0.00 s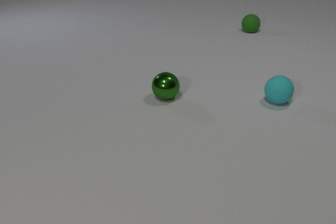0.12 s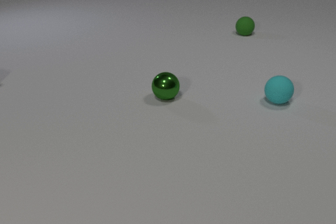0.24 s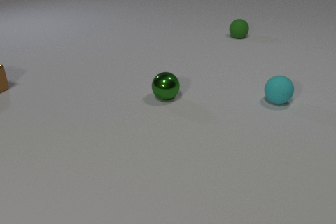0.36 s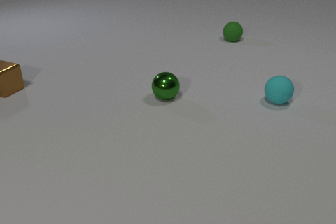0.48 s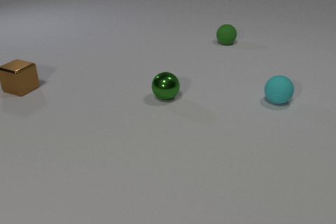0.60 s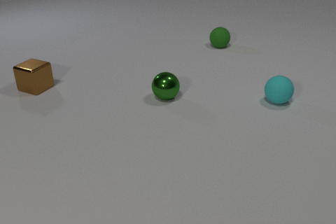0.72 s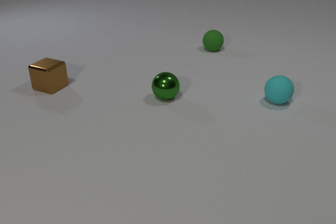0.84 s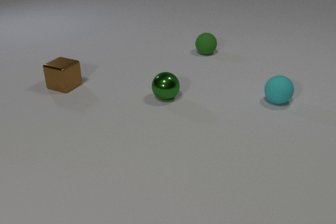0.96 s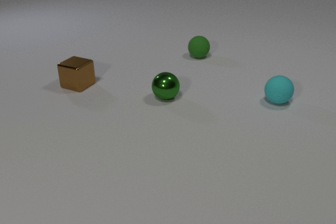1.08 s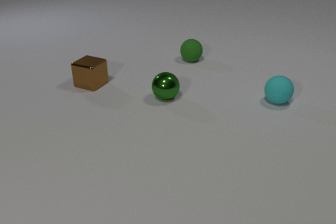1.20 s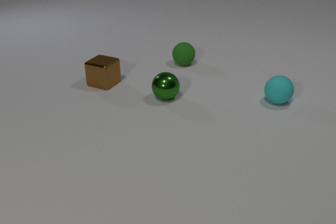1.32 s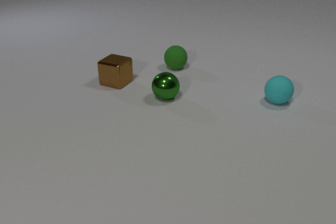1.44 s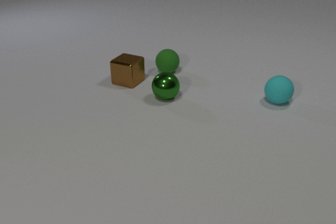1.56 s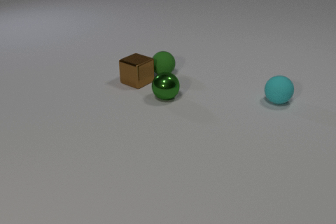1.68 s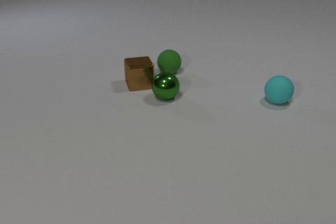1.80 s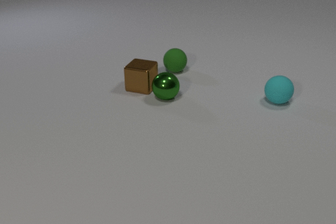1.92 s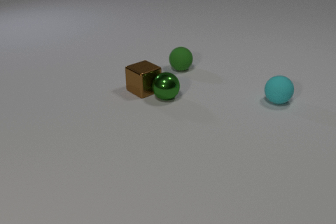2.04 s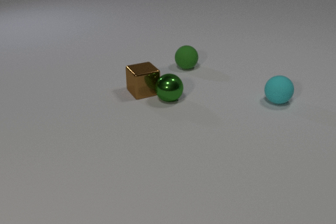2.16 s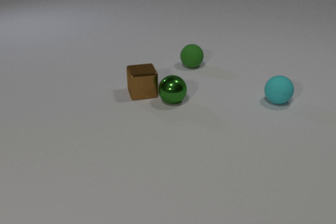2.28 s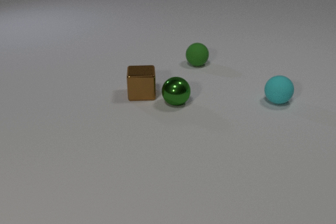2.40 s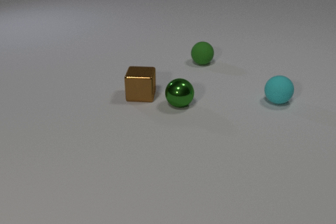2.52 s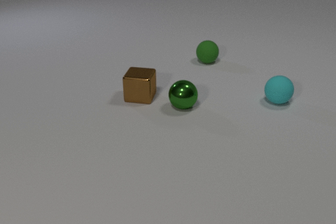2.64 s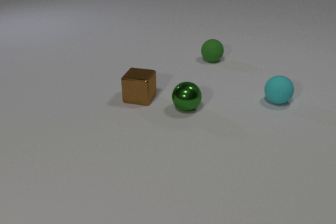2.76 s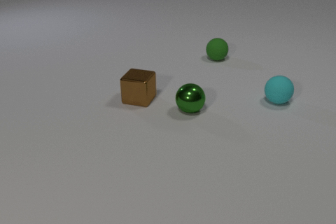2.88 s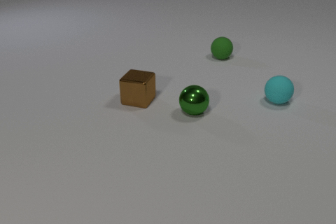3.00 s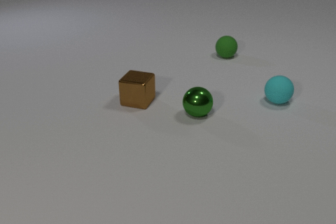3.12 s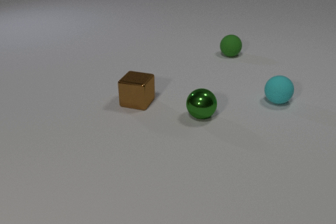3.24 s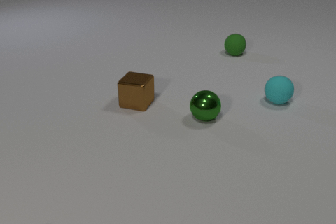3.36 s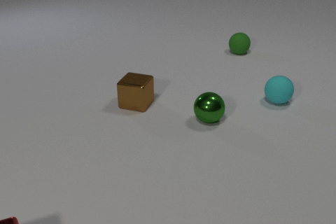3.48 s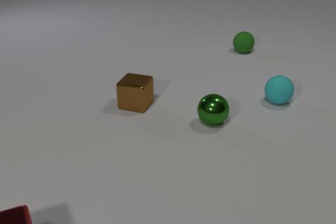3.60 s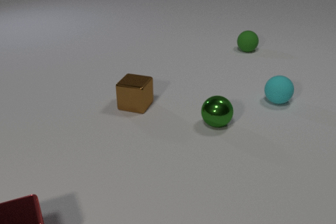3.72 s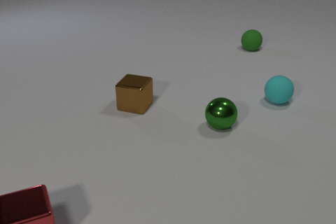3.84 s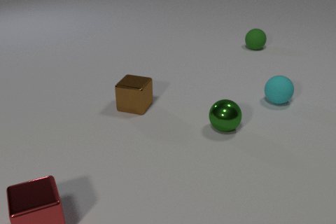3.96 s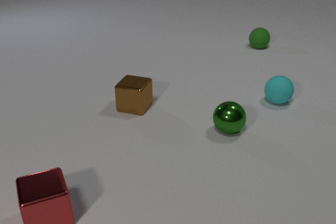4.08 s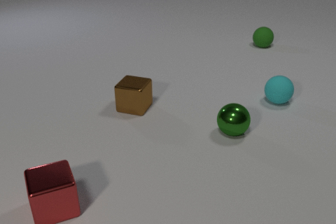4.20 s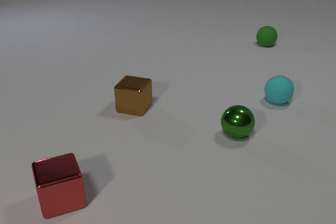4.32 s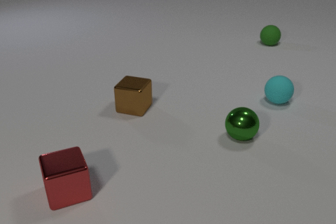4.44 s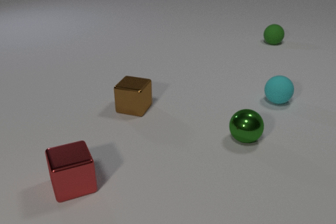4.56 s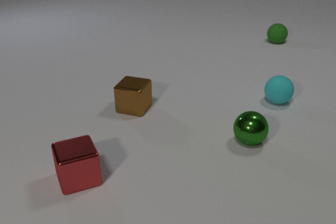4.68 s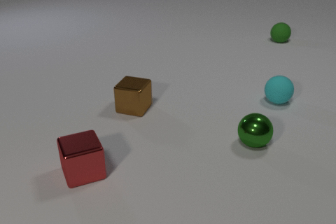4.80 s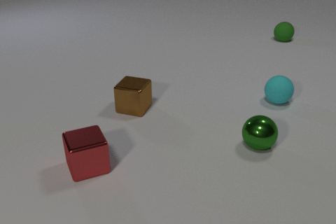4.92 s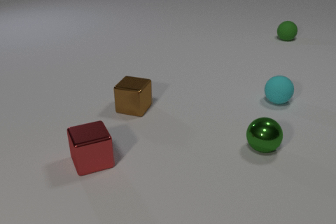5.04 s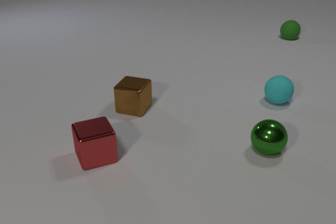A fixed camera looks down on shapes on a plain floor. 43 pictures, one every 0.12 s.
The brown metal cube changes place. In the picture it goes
to the right.
0.00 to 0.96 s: The brown metal cube comes in at the left edge, slides to the right. The green rubber sphere rolls toward the camera and to the left.
0.96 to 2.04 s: The brown metal cube slides to the right. The green rubber sphere rolls toward the camera and to the left. The brown metal cube and the green rubber sphere collide. The brown metal cube and the green metal sphere collide.
2.04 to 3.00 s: The brown metal cube slides toward the camera. The green rubber sphere rolls to the right and away from the camera. The green metal sphere rolls toward the camera and to the right.
3.00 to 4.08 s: The brown metal cube slides toward the camera. The green rubber sphere rolls away from the camera and to the right. The green metal sphere rolls to the right and toward the camera. The red metal cube comes in at the bottom edge, slides away from the camera and to the right.
4.08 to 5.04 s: The green rubber sphere rolls away from the camera and to the right. The green metal sphere rolls to the right and toward the camera. The red metal cube slides away from the camera and to the right.
Are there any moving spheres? yes.
Are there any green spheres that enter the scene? no.
What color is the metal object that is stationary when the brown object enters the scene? green.
